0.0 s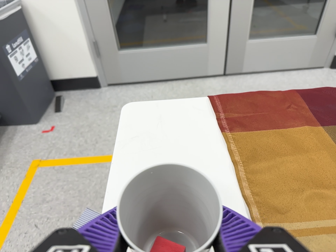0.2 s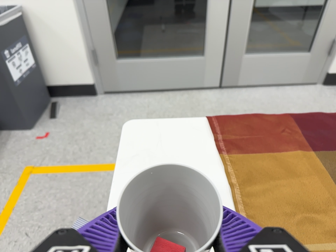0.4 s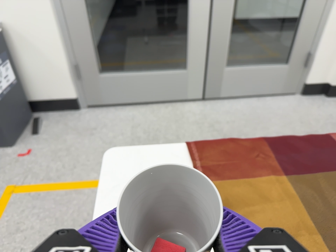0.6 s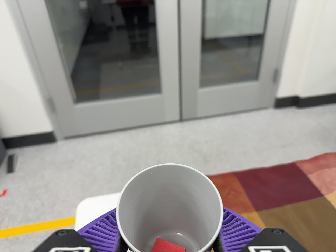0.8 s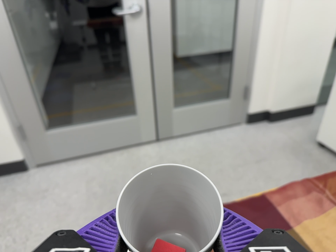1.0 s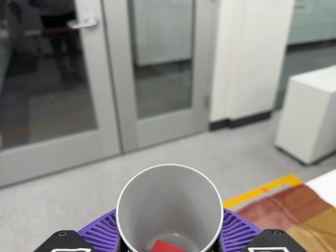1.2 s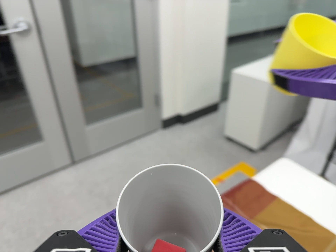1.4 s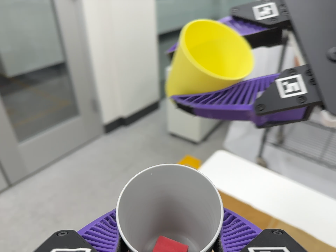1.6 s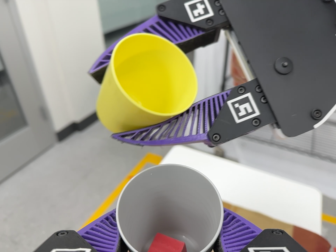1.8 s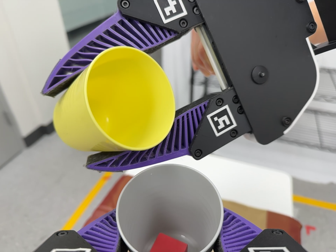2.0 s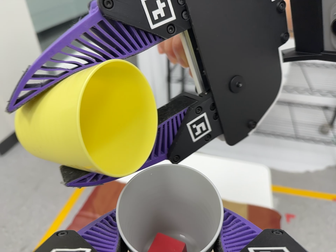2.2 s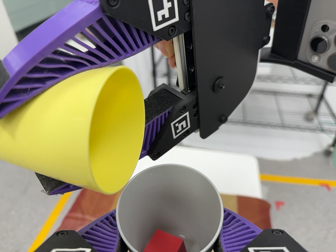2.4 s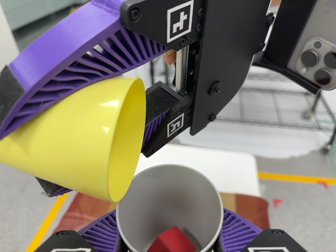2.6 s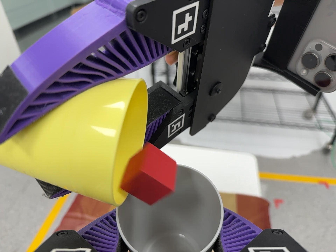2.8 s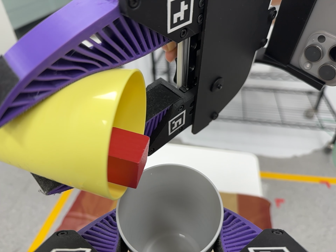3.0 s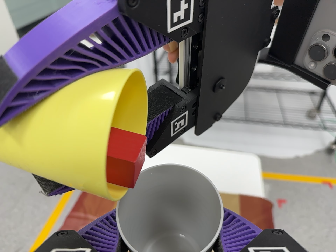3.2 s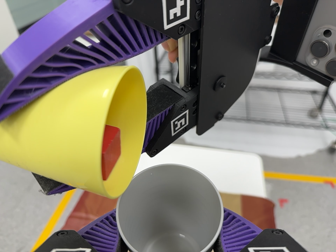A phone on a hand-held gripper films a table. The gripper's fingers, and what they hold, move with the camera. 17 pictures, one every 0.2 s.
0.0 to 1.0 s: The camera pans to its right by about 20 degrees. It travels toward the top of its view, about 22 cm, so close, fixed things drift downward. Its aim tips toward the top of its view by about 10 degrees, and the scene shifts downward. It rolls about its line of sight by about 10 degrees, and the scene rotates counterclockwise.
1.0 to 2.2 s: The camera swings to its right by about 45 degrees, and the scene slides to the left. It travels to its right, toward the top of its view and forward, about 12 cm, so close, fixed things drift to the left. It rolls about its line of sight by about 30 degrees, and the scene rotates counterclockwise.
2.2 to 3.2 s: The camera keeps its place and its aim.
The film runs backward here.
